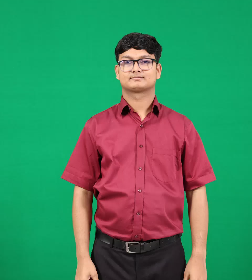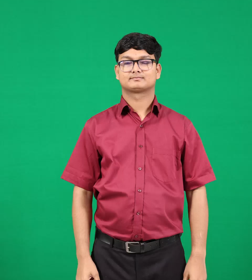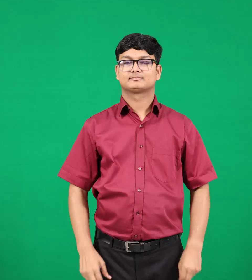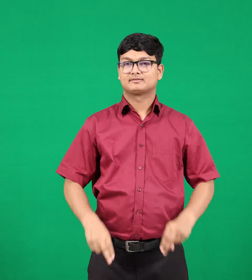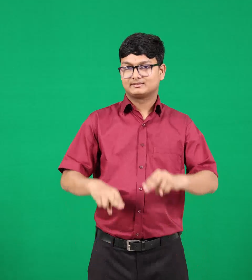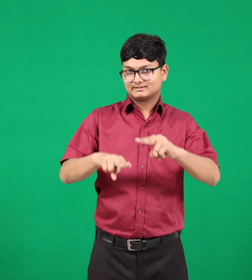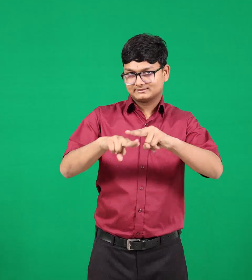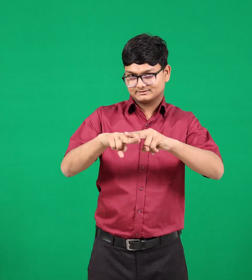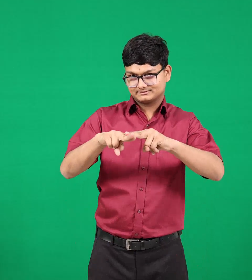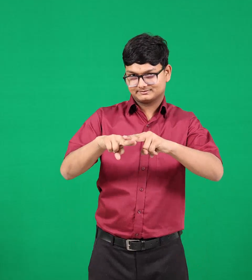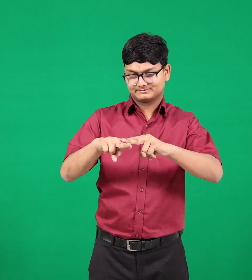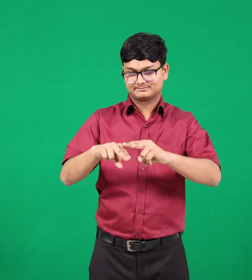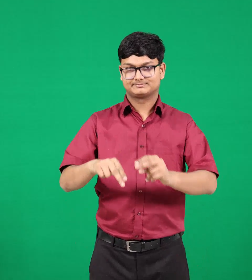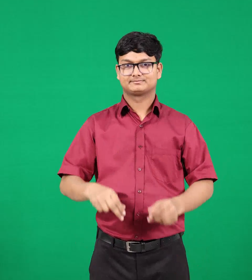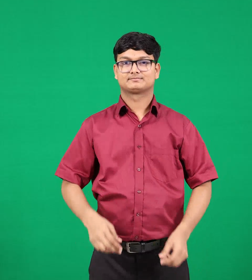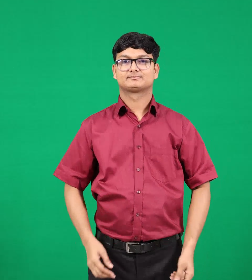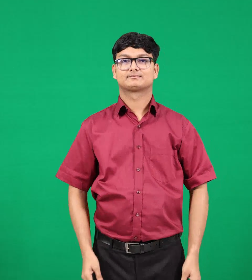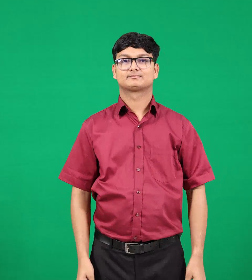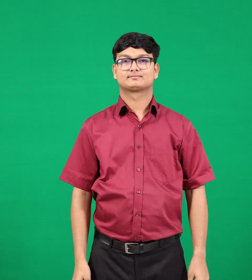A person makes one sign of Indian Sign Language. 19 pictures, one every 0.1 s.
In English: friday
